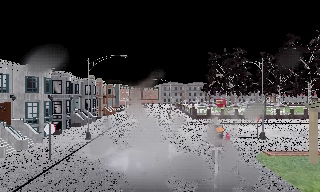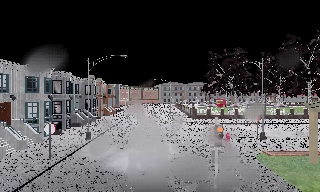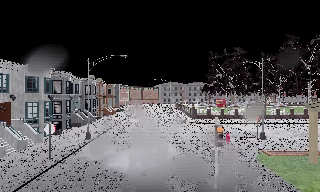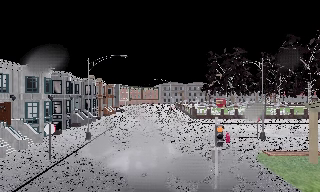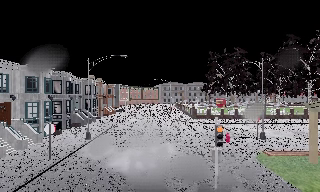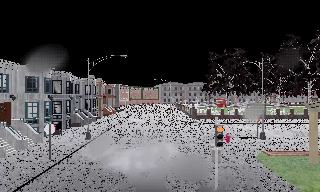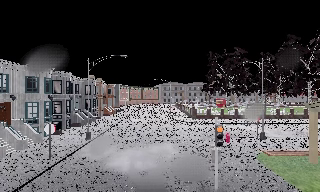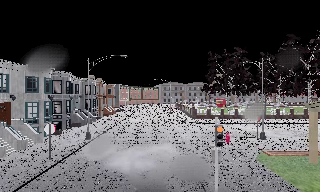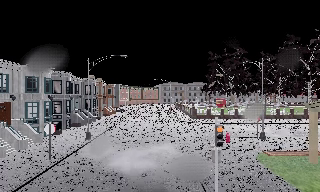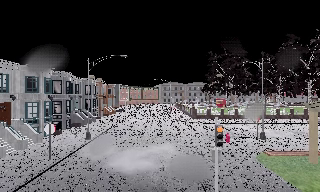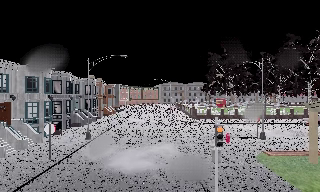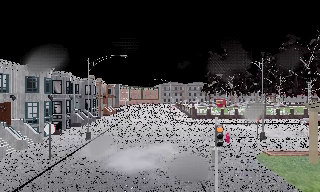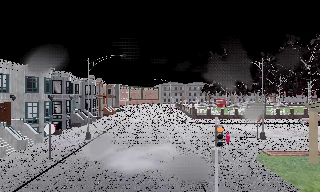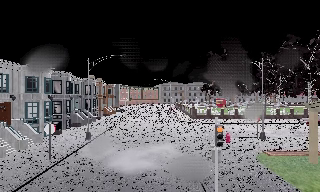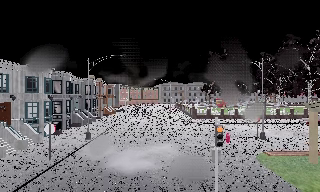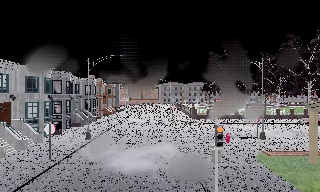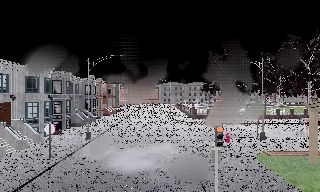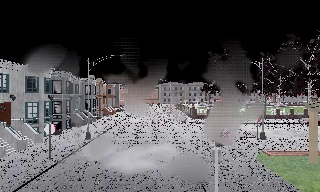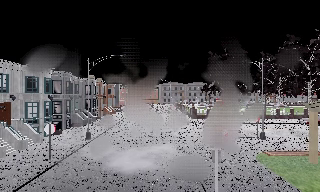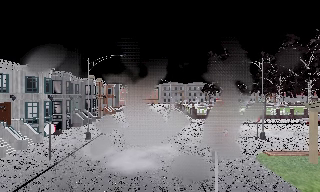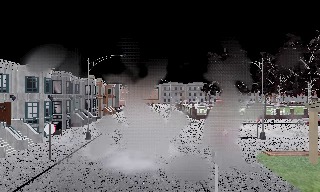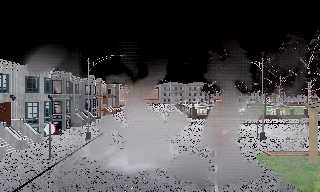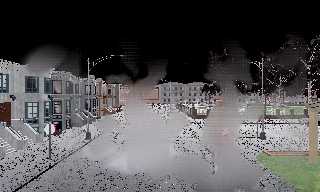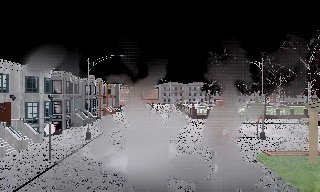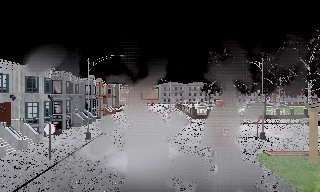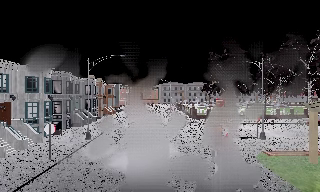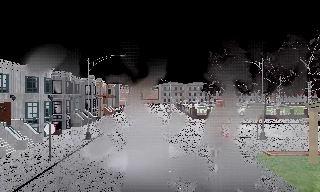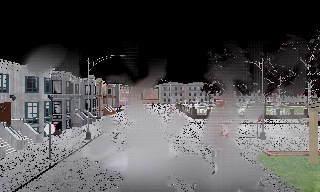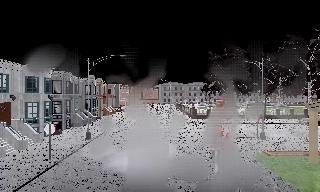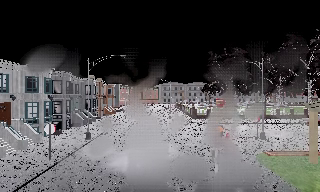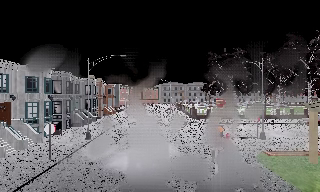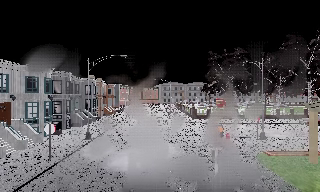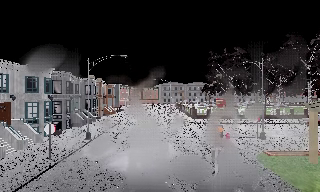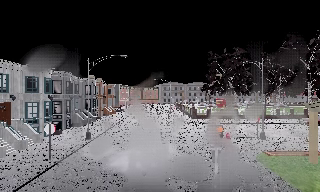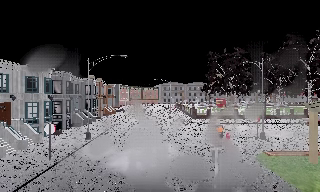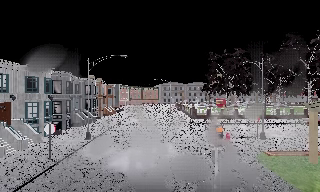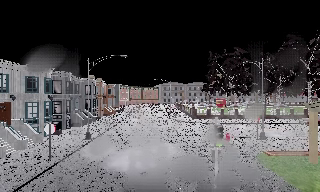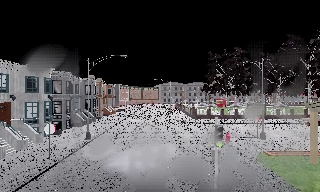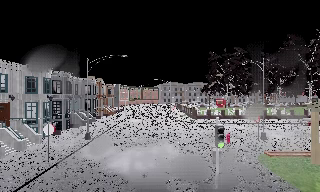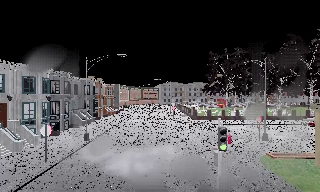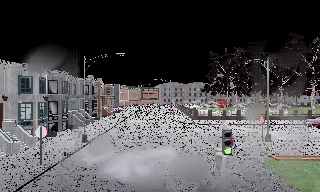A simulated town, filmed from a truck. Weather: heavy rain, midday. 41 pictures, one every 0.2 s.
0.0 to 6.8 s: The camera keeps its place and its aim.
6.8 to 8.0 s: The camera travels forward, about 0.5 m, so what stands in front looms larger. It gains speed.
The film runs forward here.
